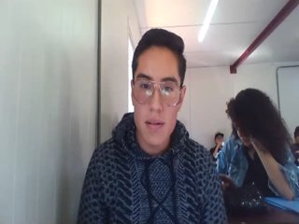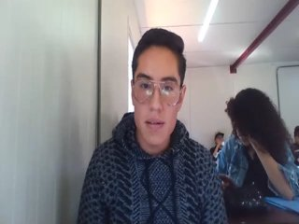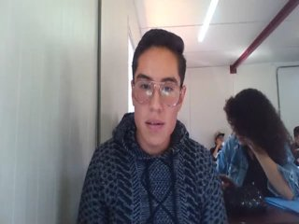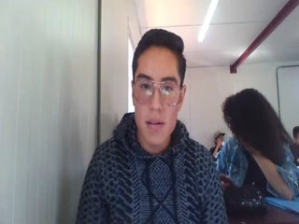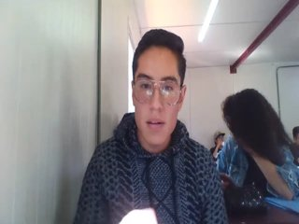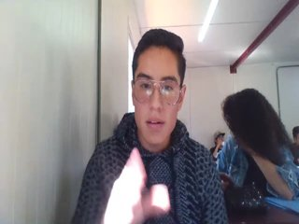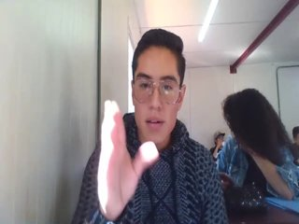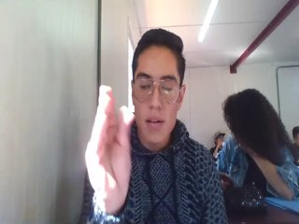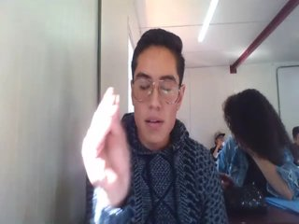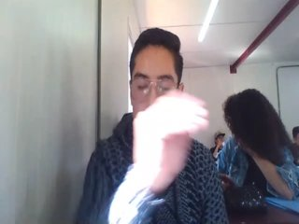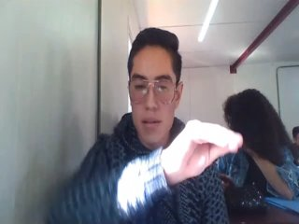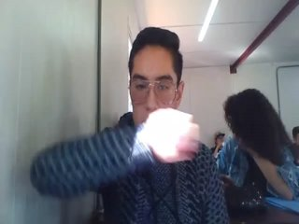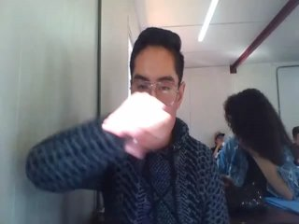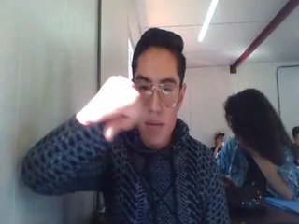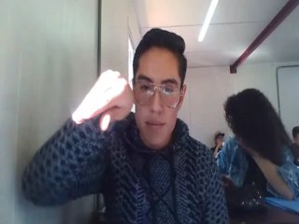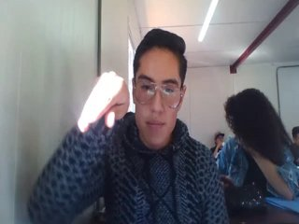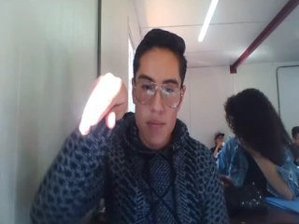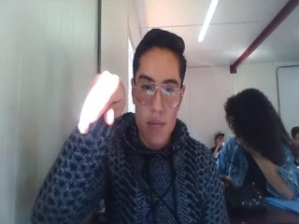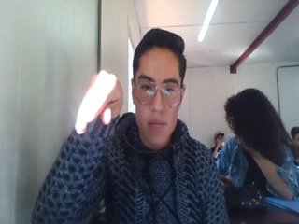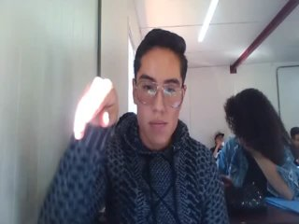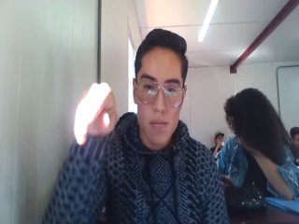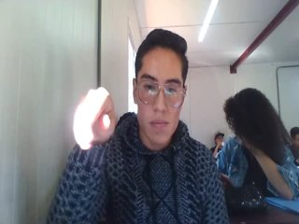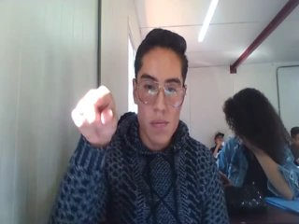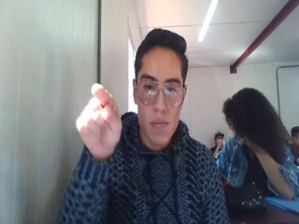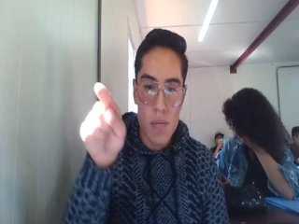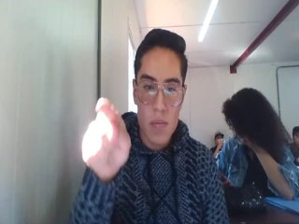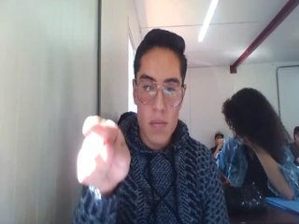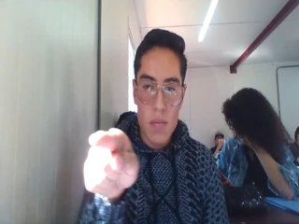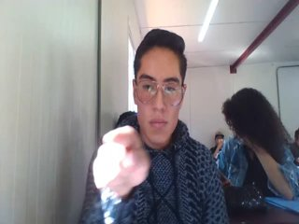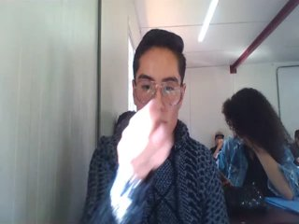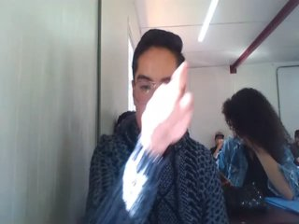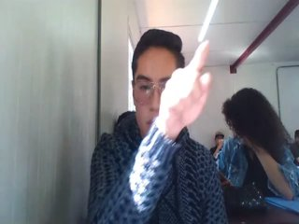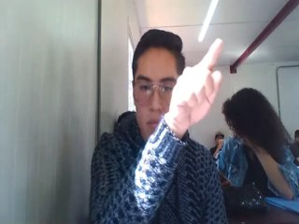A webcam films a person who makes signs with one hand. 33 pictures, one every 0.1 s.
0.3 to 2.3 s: On the screen the hand sweeps to the left. The name of the sign: Throw right.
2.4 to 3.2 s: Pointing with one finger.
